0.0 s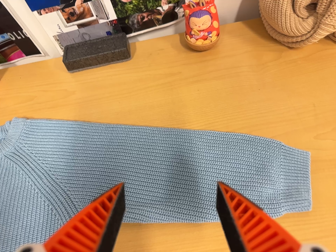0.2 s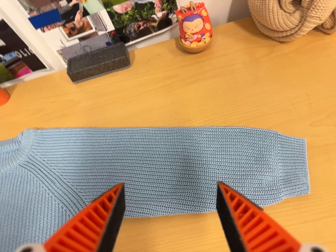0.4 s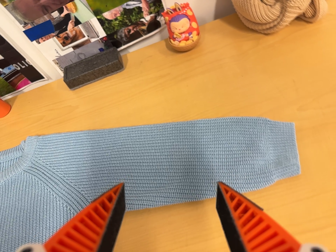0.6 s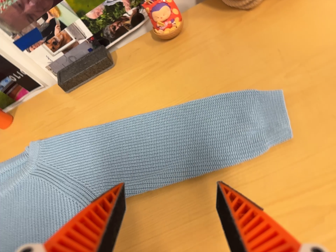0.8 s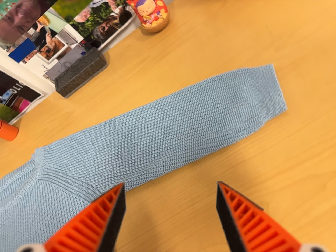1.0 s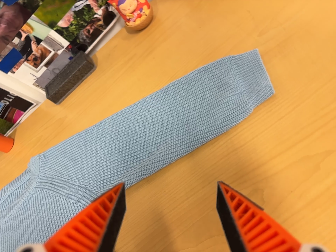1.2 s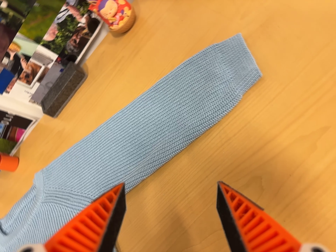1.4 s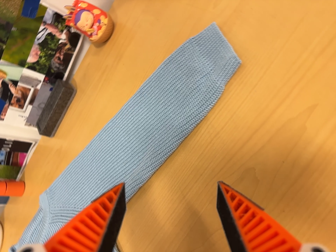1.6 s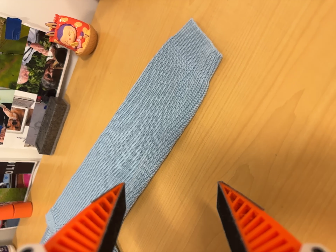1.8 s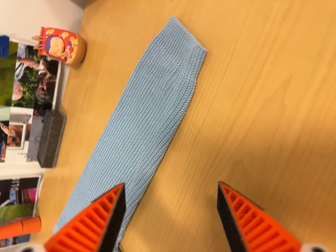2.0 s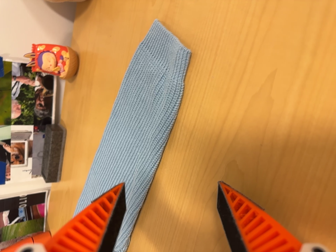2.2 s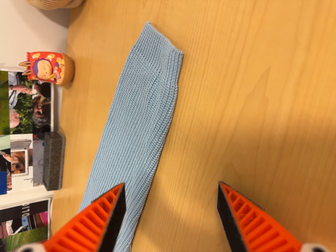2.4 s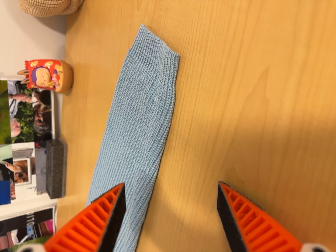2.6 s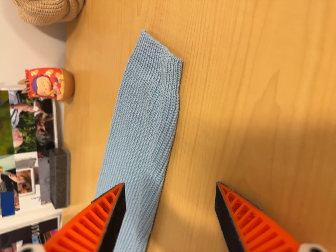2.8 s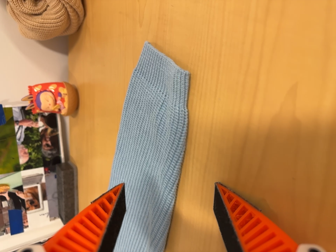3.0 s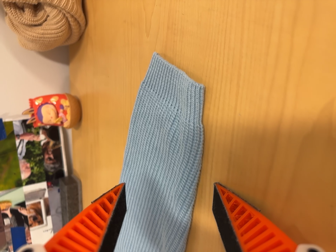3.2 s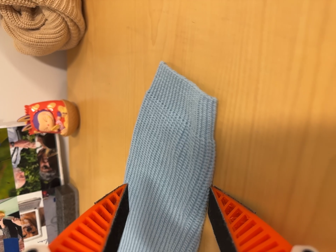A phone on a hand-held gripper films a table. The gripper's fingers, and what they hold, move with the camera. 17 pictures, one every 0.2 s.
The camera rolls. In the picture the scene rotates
counterclockwise.
0.0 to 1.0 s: The camera travels to its right and toward the bottom of its view, about 12 cm. It rolls about its line of sight by about 30 degrees, and the scene rotates counterclockwise.
1.0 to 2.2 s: The camera pans to its left by about 10 degrees. It travels to its right, about 14 cm. It rolls about its line of sight by about 35 degrees, and the scene rotates counterclockwise.
2.2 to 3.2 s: The camera travels forward and toward the top of its view, about 8 cm, so what stands in front looms larger.
The film runs forward here.
